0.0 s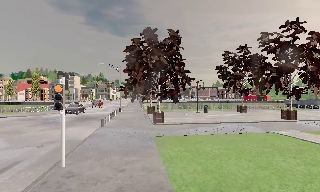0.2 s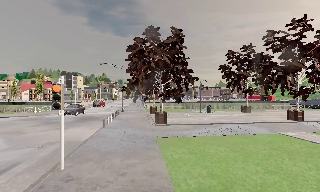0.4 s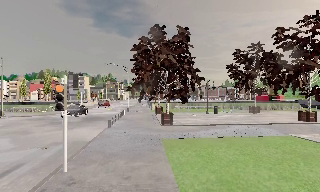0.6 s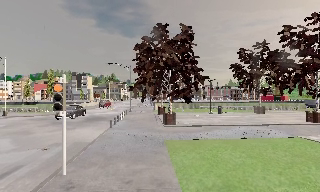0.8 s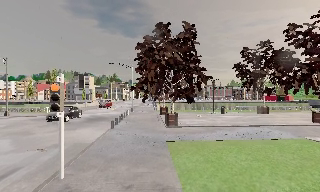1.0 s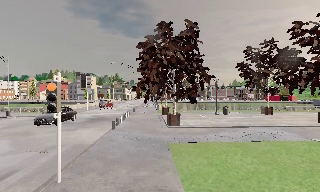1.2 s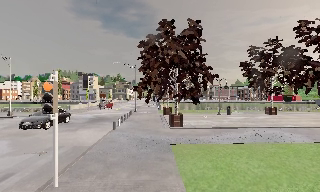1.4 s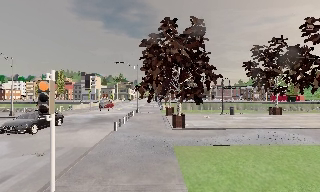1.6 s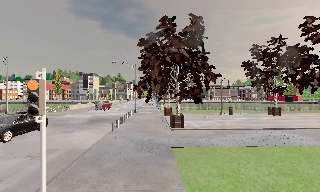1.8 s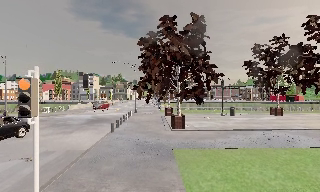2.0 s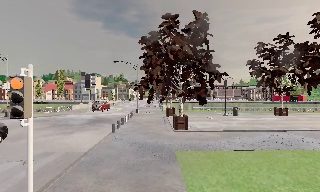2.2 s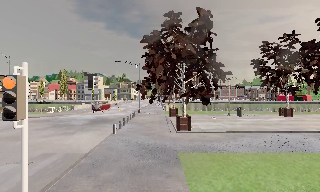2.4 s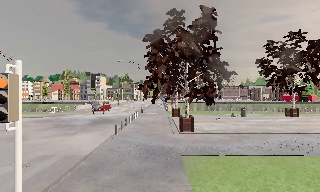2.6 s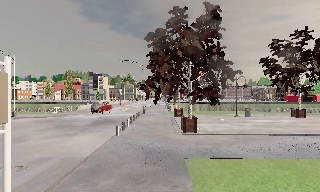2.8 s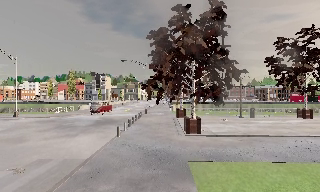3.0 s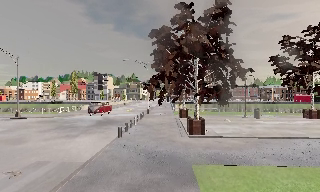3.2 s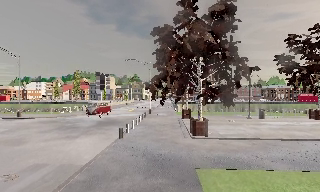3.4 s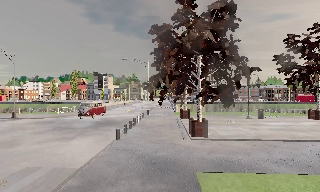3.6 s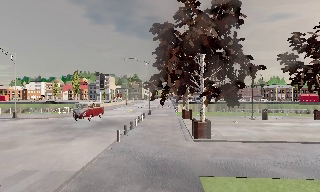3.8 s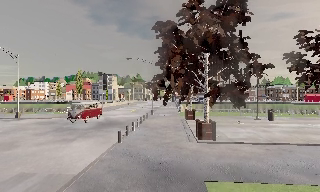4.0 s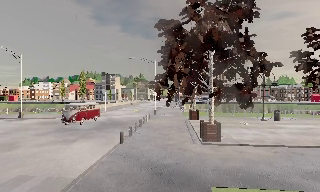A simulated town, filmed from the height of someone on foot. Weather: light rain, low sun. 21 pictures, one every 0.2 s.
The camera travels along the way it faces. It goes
forward.
0.0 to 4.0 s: The scene slides to the right, as the camera pans about 15 degrees to its left. It travels forward, about 5 m, so what stands in front looms larger.
The film runs forward here.
